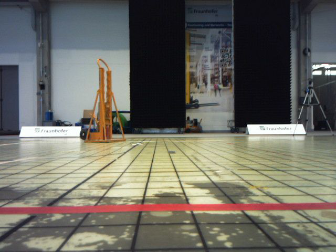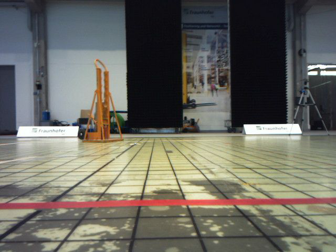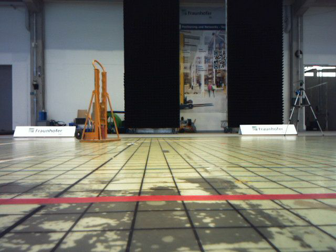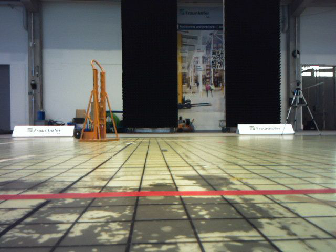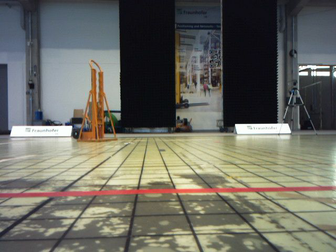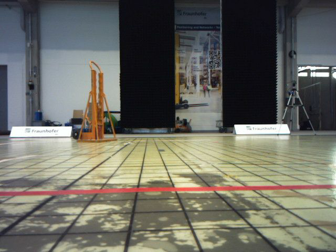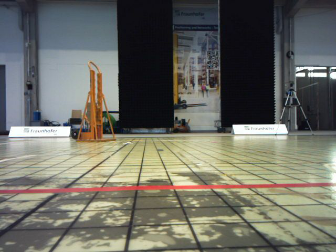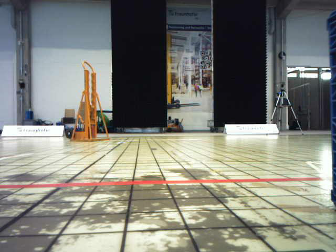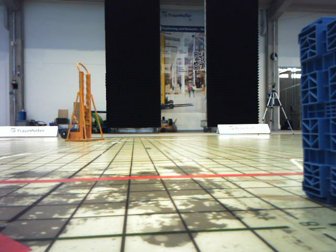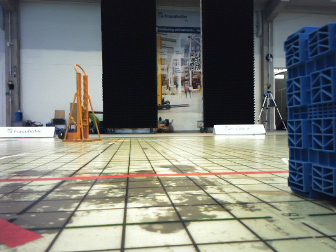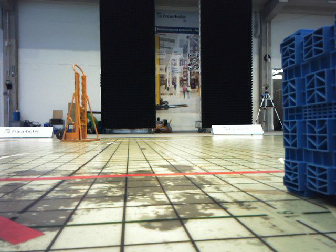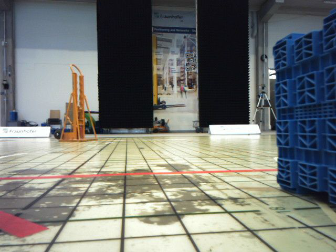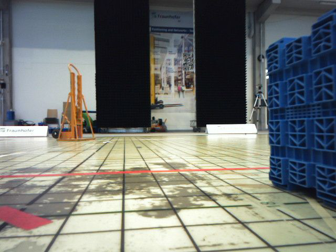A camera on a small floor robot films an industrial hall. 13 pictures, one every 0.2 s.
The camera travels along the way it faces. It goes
backward.
0.0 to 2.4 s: The camera travels backward, about 0.5 m, so what stands in front gets smaller.
The film runs backward here.
